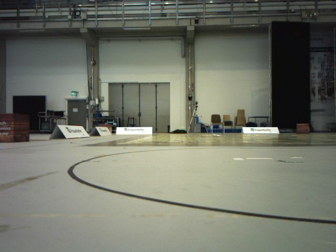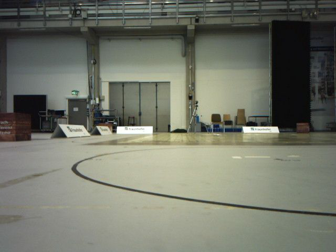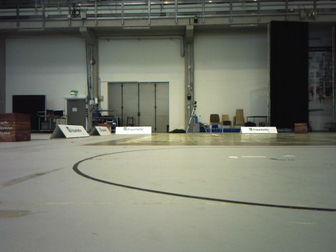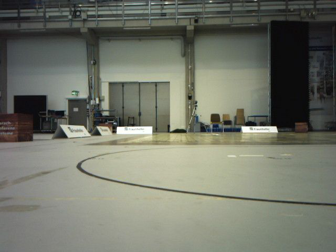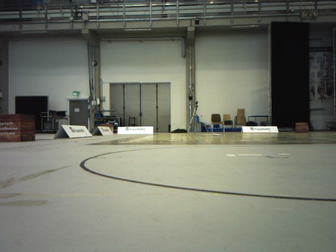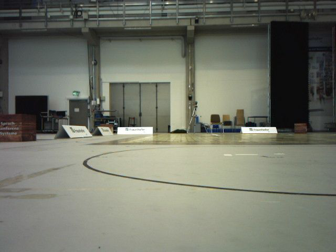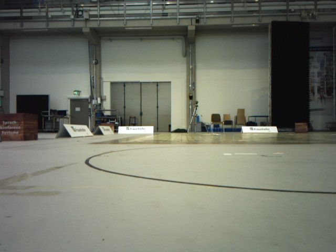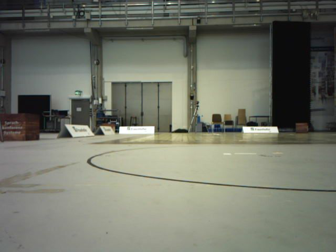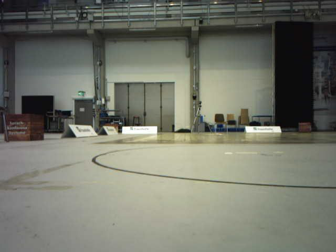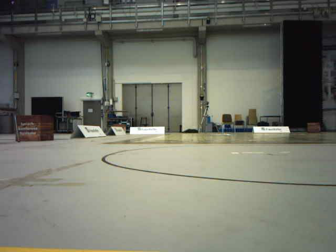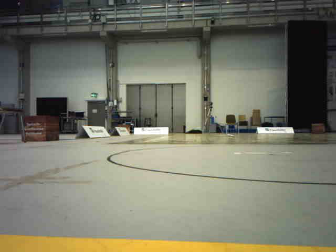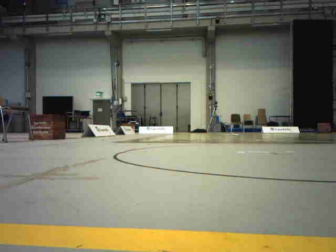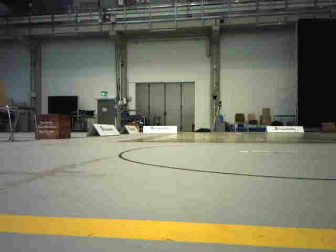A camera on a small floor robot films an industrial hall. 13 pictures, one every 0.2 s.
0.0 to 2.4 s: The camera travels backward, about 0.5 m, so what stands in front gets smaller.
The film runs backward here.
